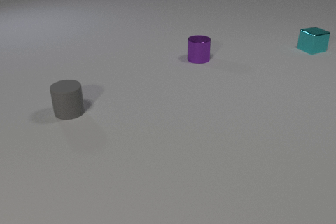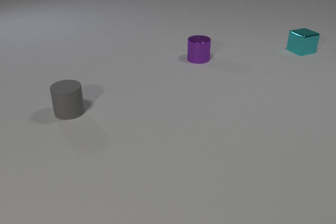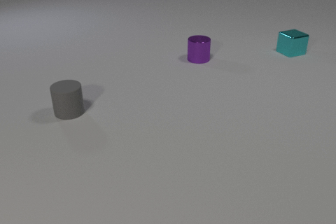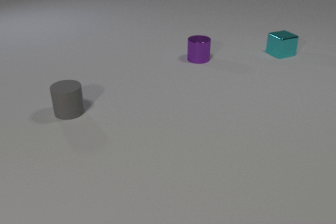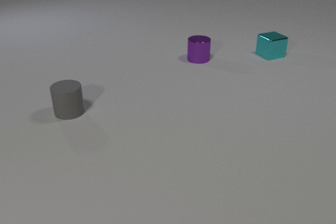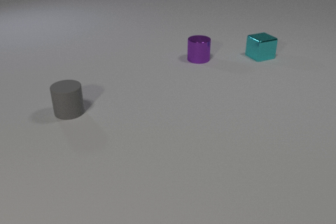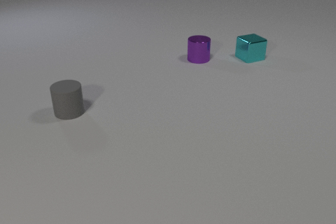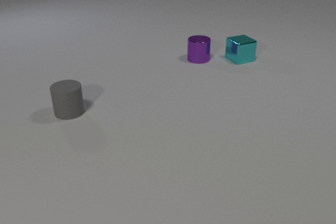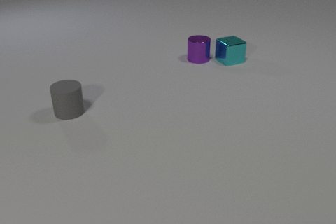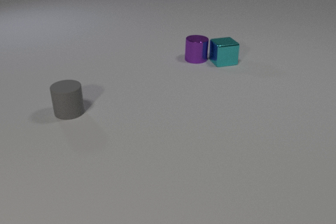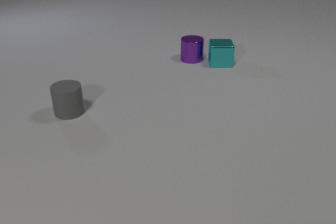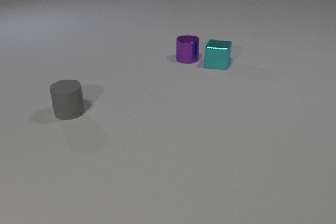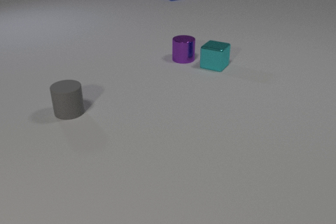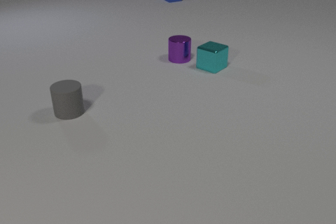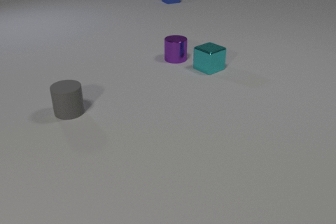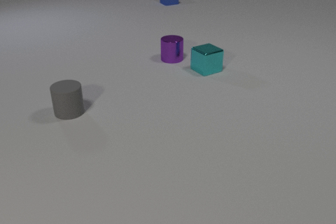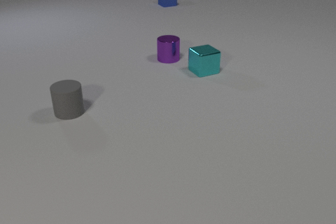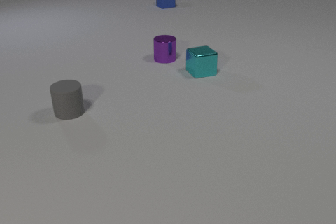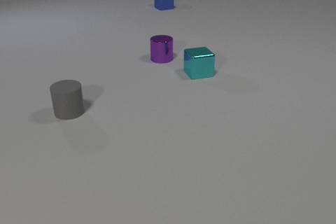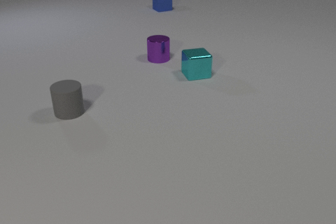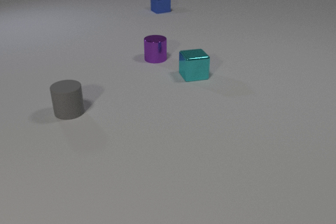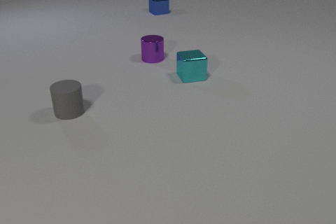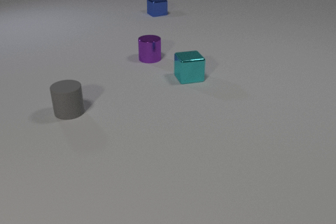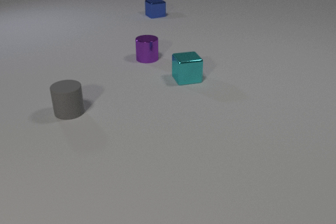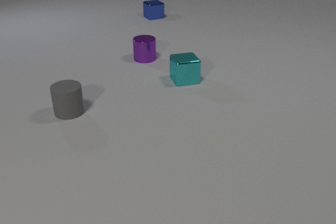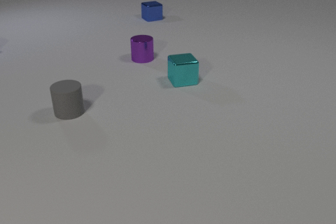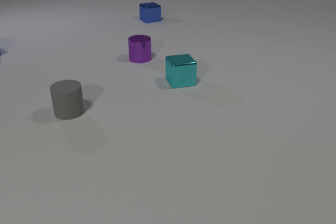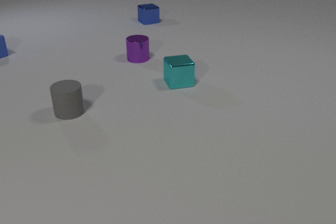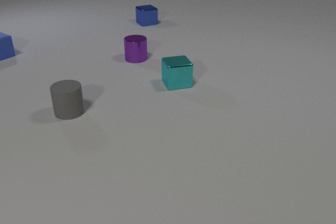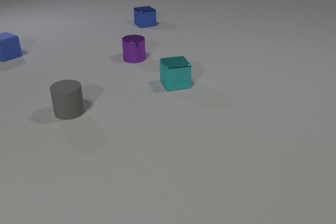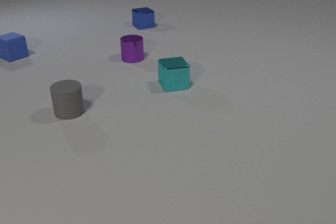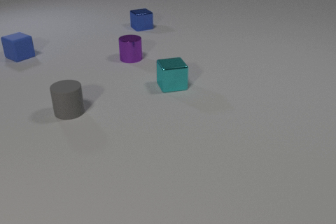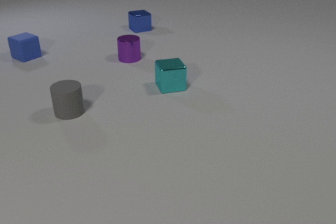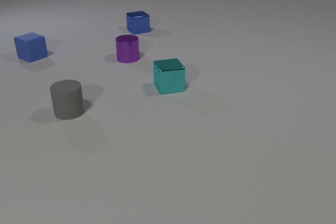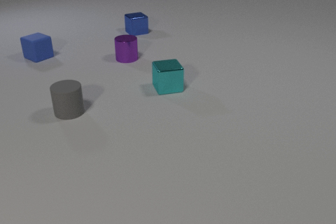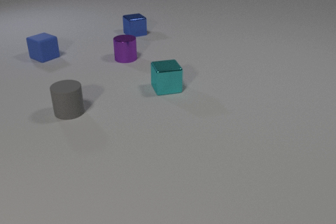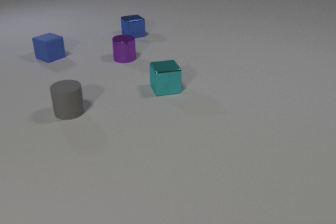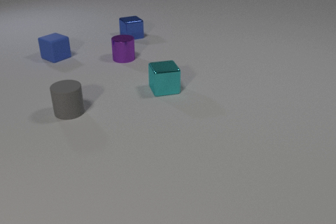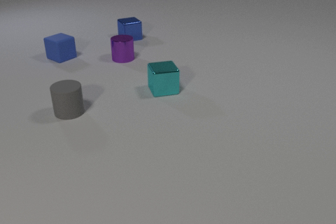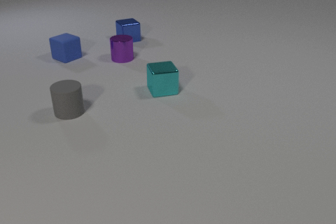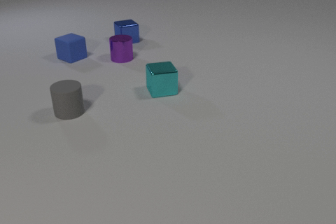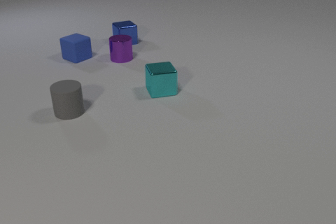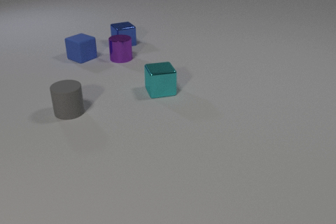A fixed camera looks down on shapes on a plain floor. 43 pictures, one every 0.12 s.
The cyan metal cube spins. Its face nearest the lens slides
to the left.
The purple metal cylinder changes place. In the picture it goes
to the left.
0.00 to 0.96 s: The cyan metal cube slides to the left and toward the camera.
0.96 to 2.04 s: The cyan metal cube slides toward the camera and to the left, spins clockwise seen from above by about 90 degrees, its near face sliding to the left. The purple metal cylinder slides to the left. The blue metal cube comes in at the top edge, slides toward the camera. The cyan metal cube and the purple metal cylinder collide.
2.04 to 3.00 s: The cyan metal cube slides toward the camera and to the left. The purple metal cylinder slides to the left. The blue metal cube slides toward the camera.
3.00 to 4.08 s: The cyan metal cube slides toward the camera and to the left. The purple metal cylinder slides to the left. The blue rubber cube comes in at the left edge, slides to the right and toward the camera. The blue metal cube slides toward the camera.
4.08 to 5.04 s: The cyan metal cube slides toward the camera and to the left. The purple metal cylinder slides to the left. The blue rubber cube slides to the right. The blue metal cube slides toward the camera.
What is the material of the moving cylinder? metal.
How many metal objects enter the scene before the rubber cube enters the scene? 1.
What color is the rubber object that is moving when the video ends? blue.
